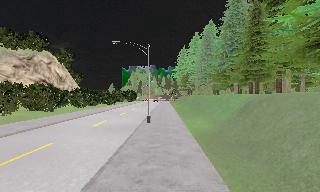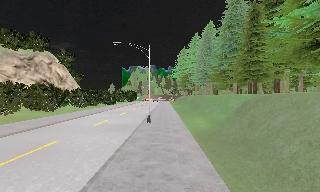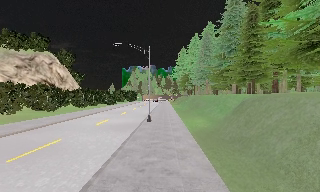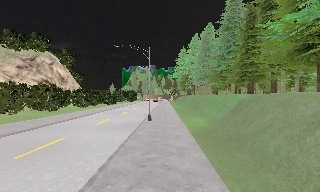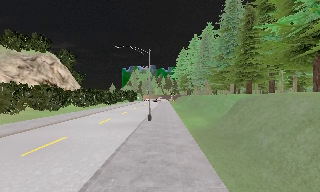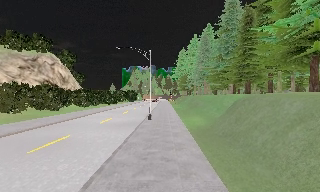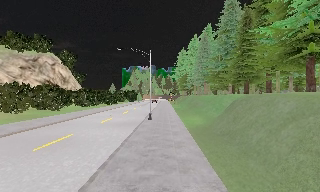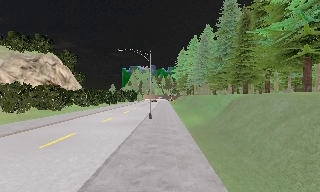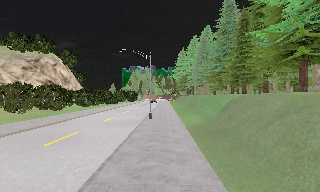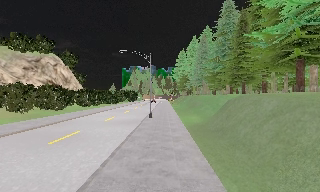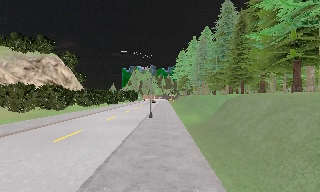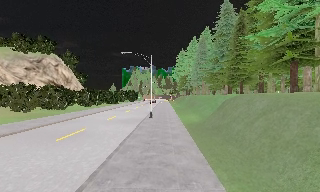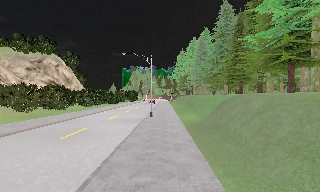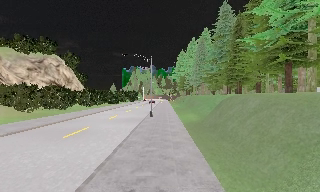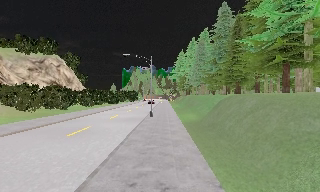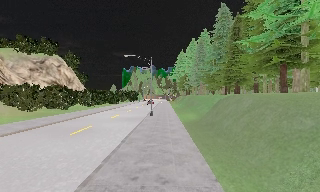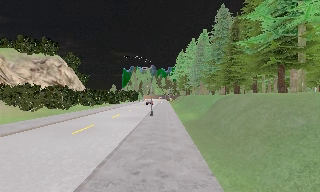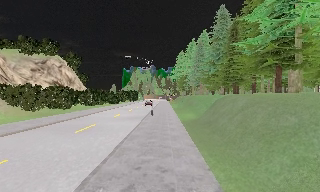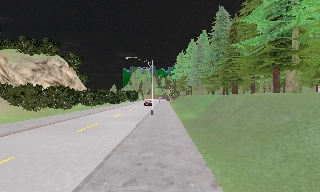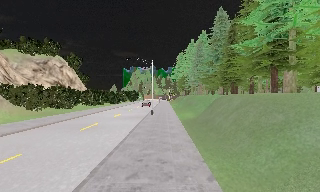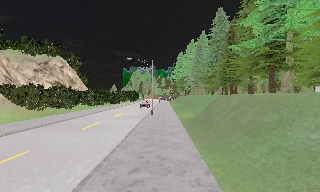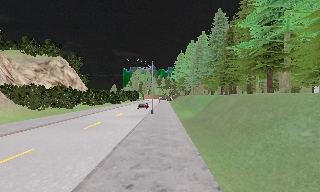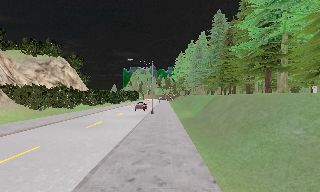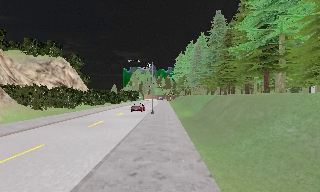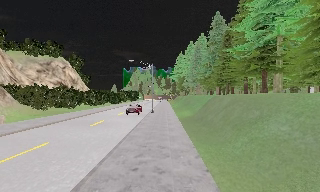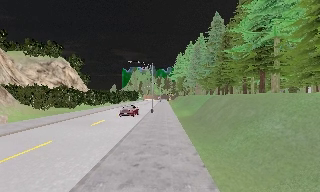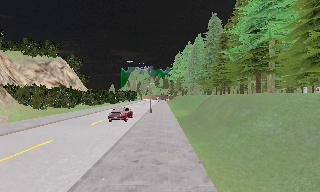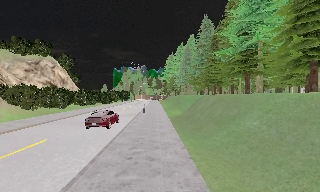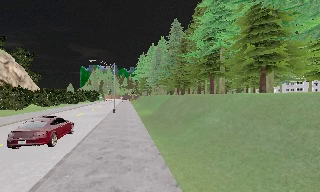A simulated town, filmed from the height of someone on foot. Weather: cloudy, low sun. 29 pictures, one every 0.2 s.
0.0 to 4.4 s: The camera travels backward, about 8 m, so what stands in front gets smaller.
4.4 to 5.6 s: The camera pans to its right, which is clockwise from overhead, by about 15 degrees. It travels backward, about 2 m, so what stands in front gets smaller.
The film runs backward here.
